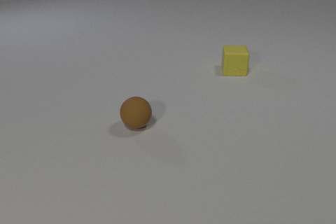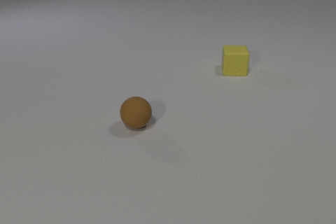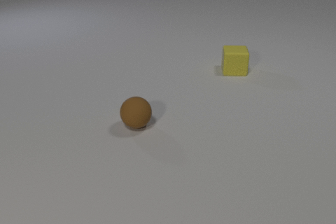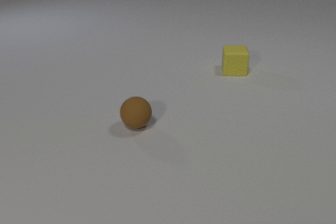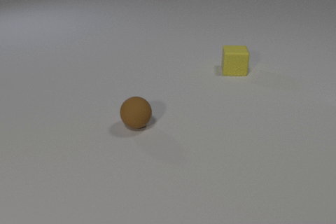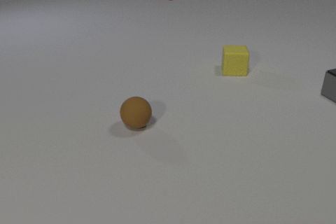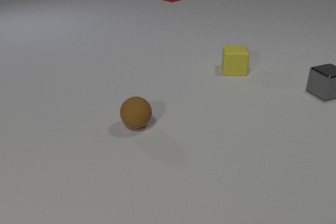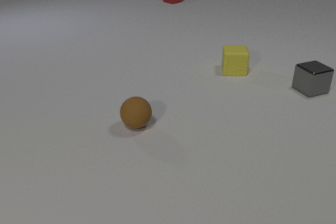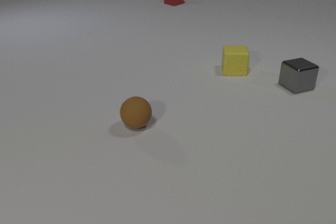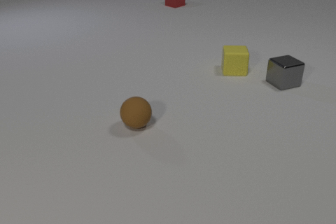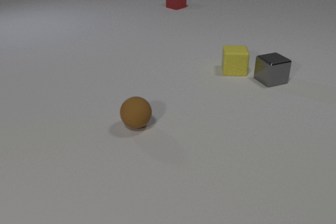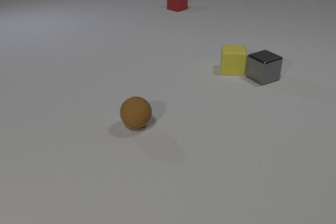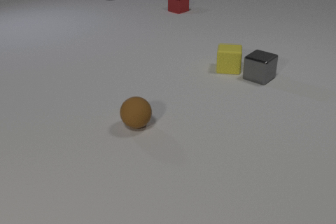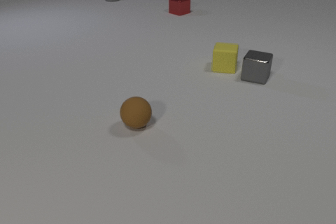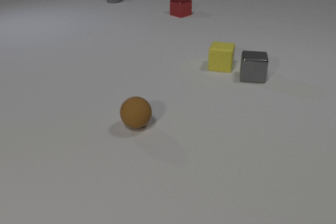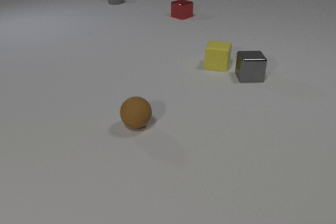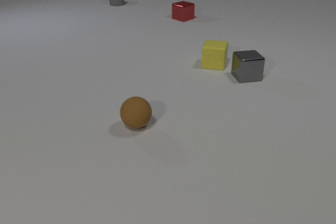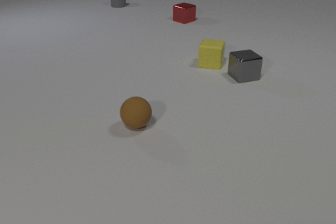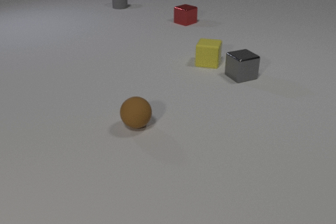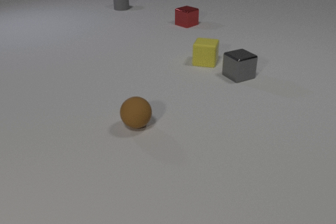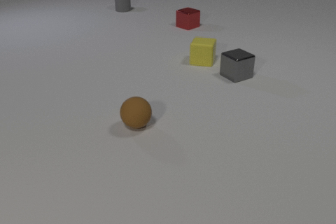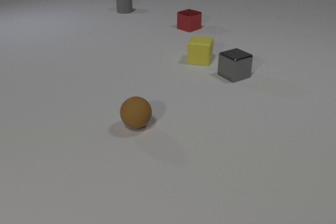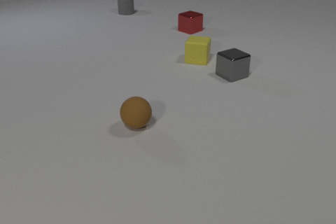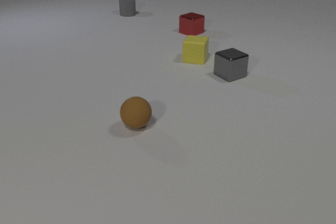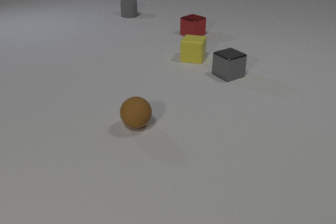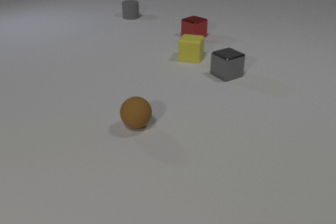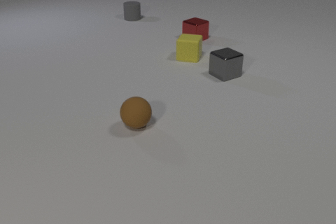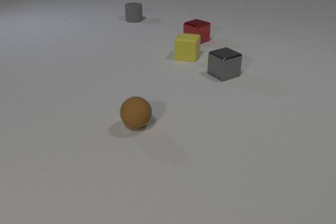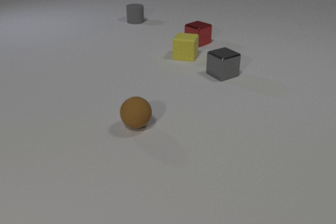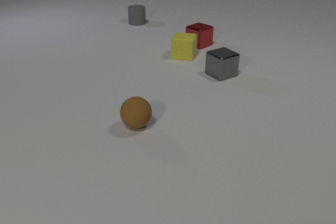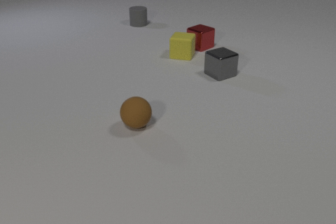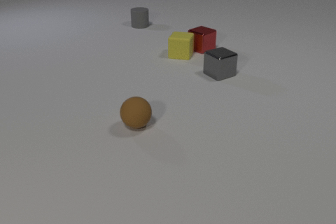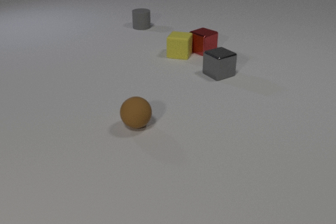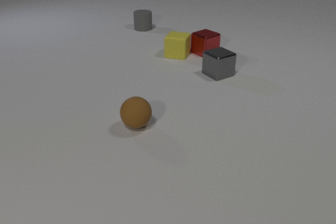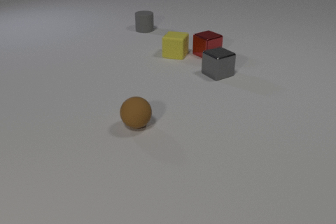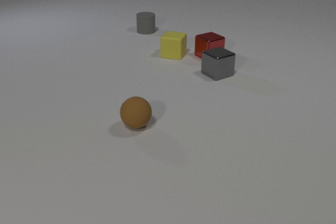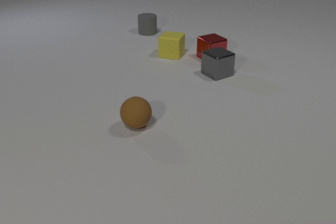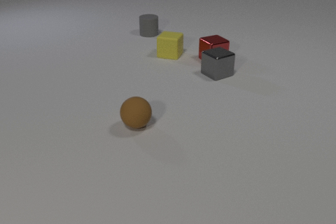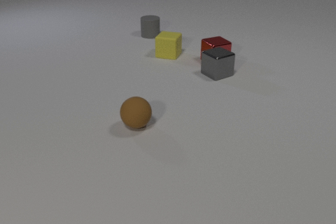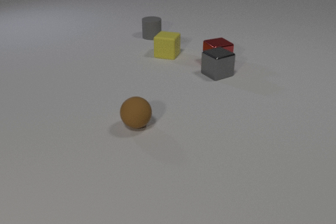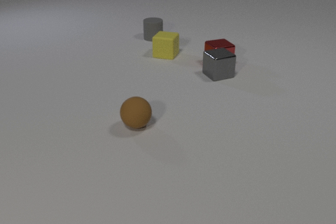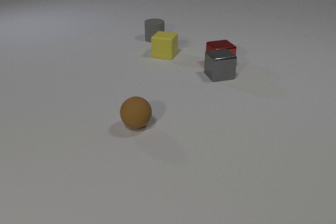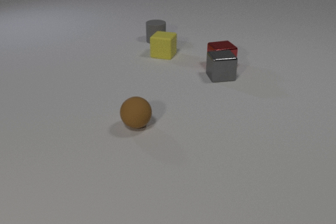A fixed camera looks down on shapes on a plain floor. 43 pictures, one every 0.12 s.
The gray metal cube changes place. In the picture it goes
to the left.
The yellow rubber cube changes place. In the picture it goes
to the left.
0.00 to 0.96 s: The gray metal cube comes in at the right edge, slides to the left. The red metal cube comes in at the top edge, slides toward the camera.
0.96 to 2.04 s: The gray metal cube slides to the left, spins so that its near face slides to the right, counterclockwise seen from above. The yellow rubber cube slides to the left and away from the camera. The red metal cube slides toward the camera. The gray rubber cylinder comes in at the top edge, slides toward the camera. The gray metal cube and the yellow rubber cube collide.
2.04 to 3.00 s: The gray metal cube slides to the left. The yellow rubber cube slides to the left and away from the camera. The red metal cube slides toward the camera. The gray rubber cylinder slides toward the camera.
3.00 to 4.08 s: The gray metal cube slides to the left. The yellow rubber cube slides to the left and away from the camera. The red metal cube slides toward the camera. The gray rubber cylinder slides toward the camera. The yellow rubber cube and the red metal cube collide.
4.08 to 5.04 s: The gray metal cube slides toward the camera, spins so that its near face slides to the left, clockwise seen from above. The yellow rubber cube slides to the left. The red metal cube slides toward the camera and to the right, spins clockwise seen from above by about 15 degrees, its near face sliding to the left. The gray rubber cylinder slides toward the camera. The gray metal cube and the red metal cube collide.
How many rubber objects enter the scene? 1.
What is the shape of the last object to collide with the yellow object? cube.
How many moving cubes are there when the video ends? 3.
